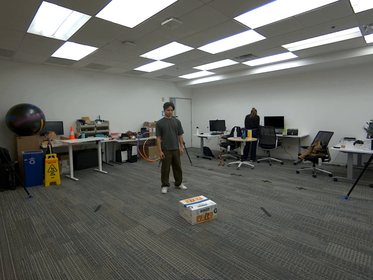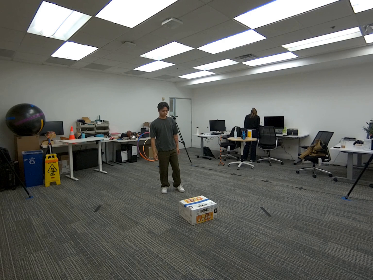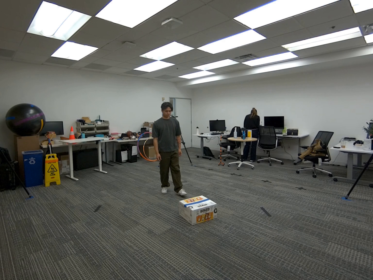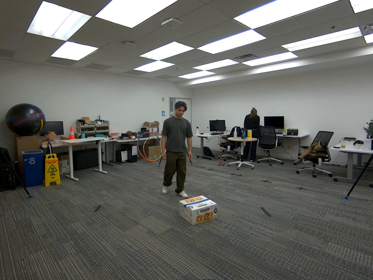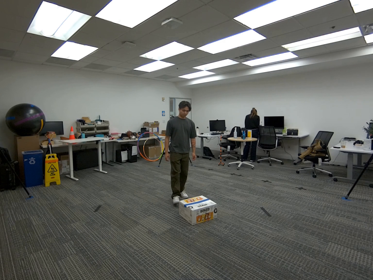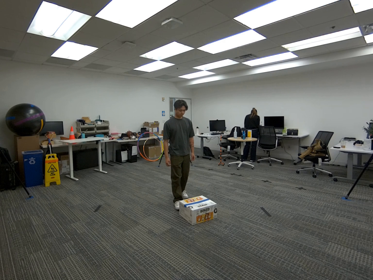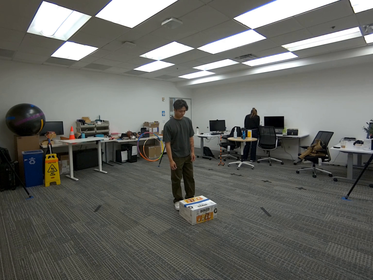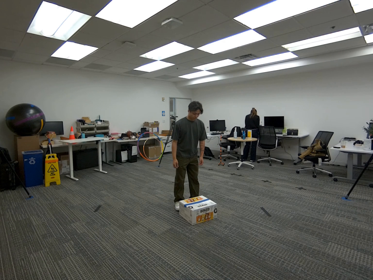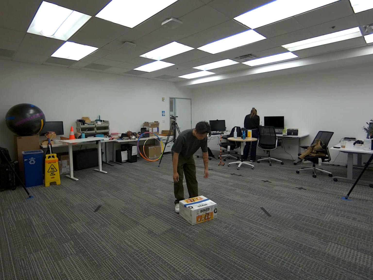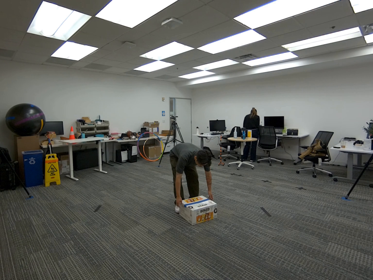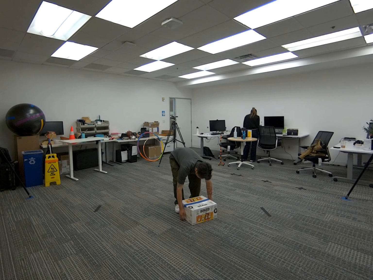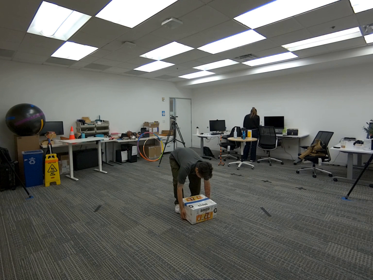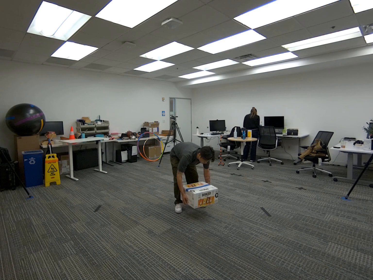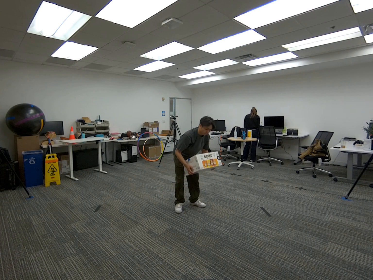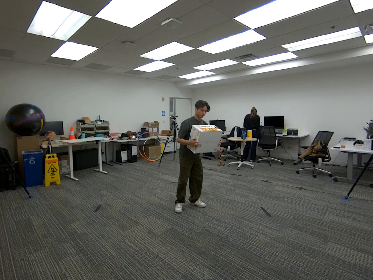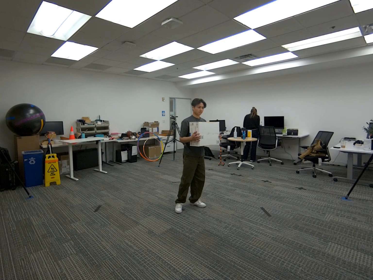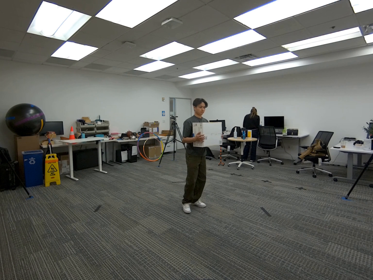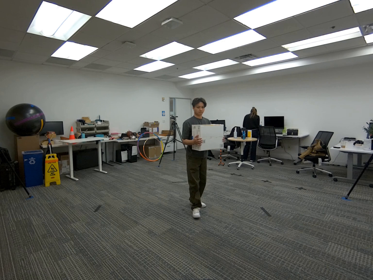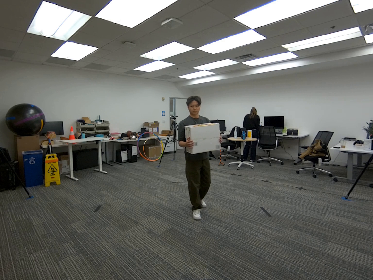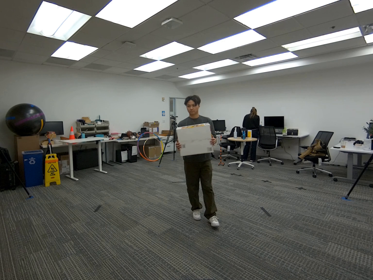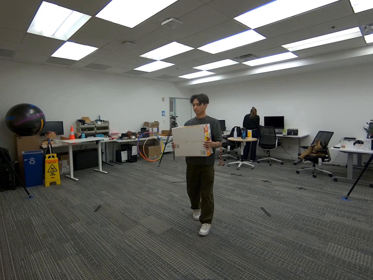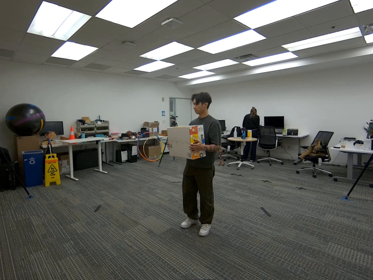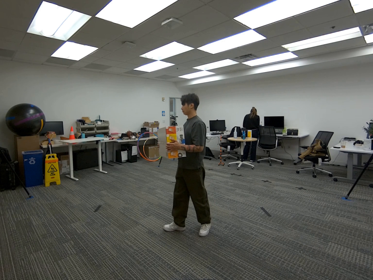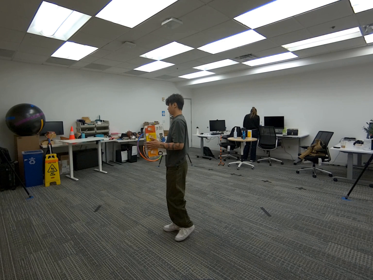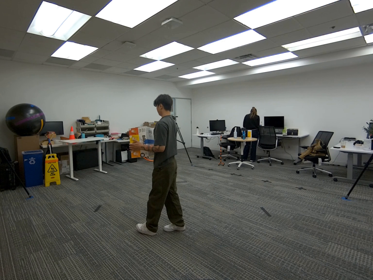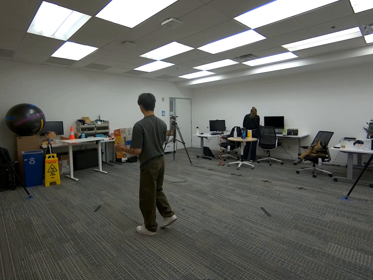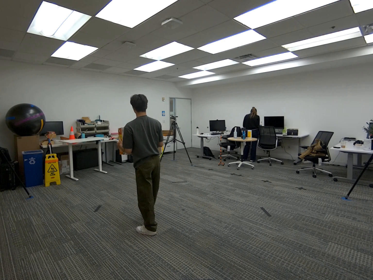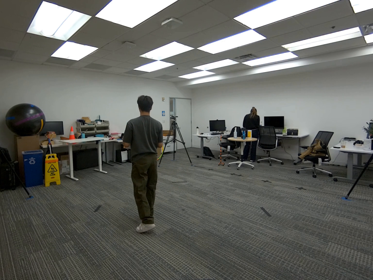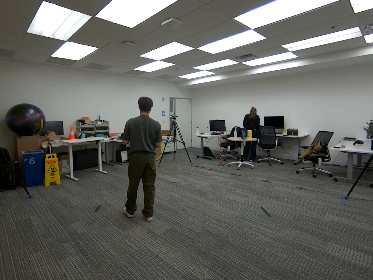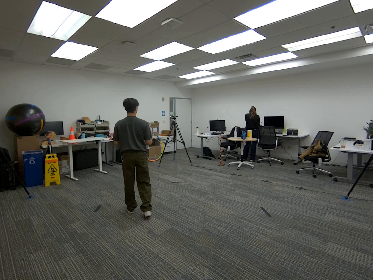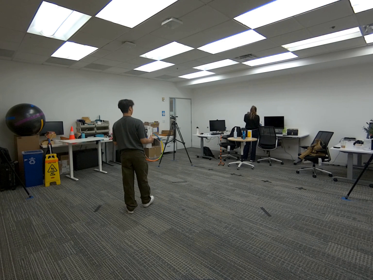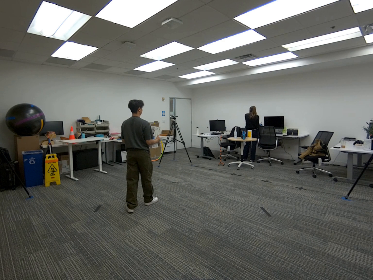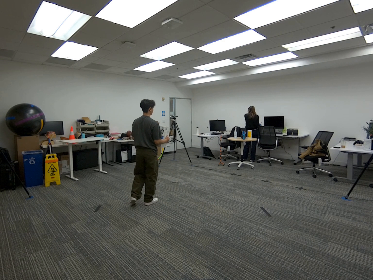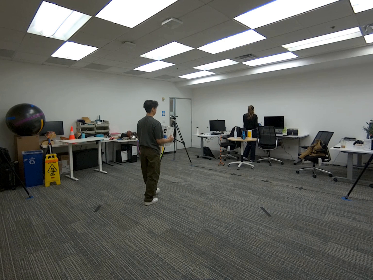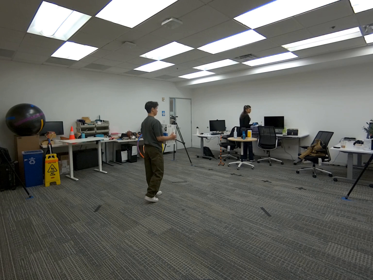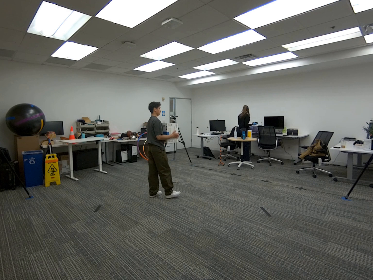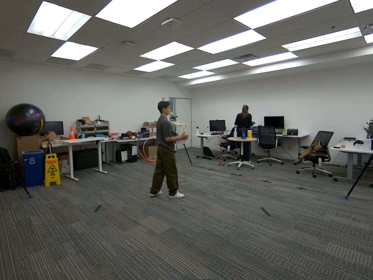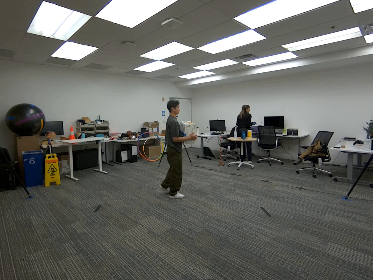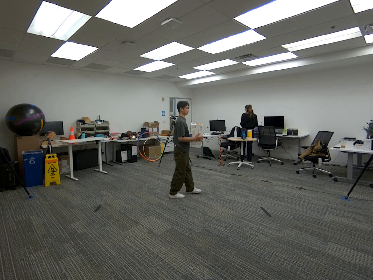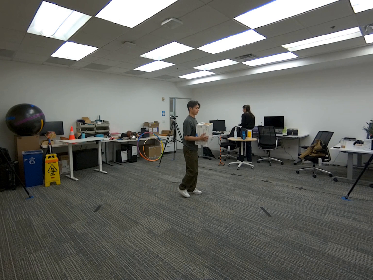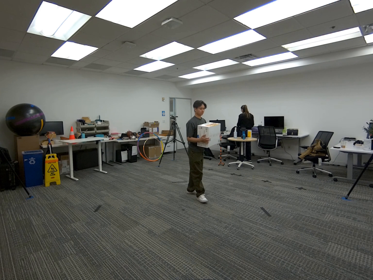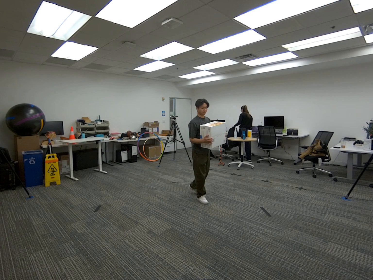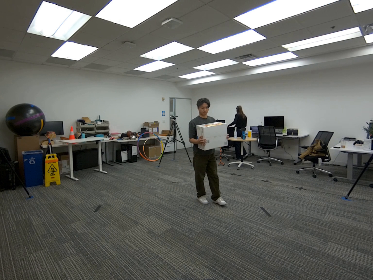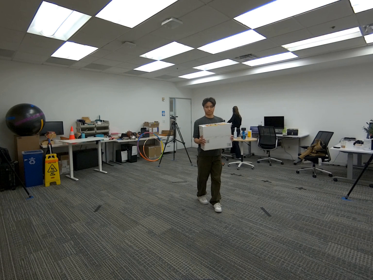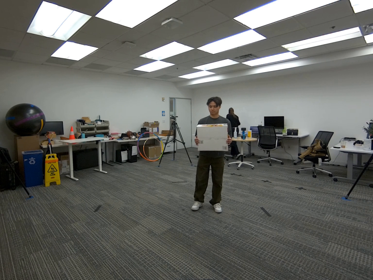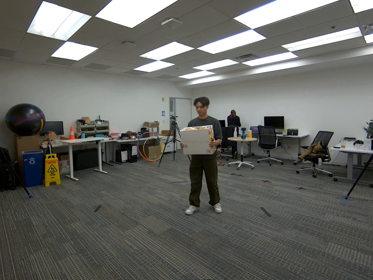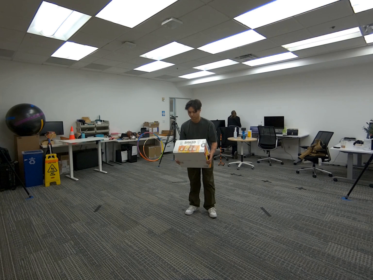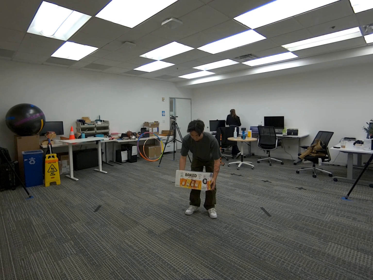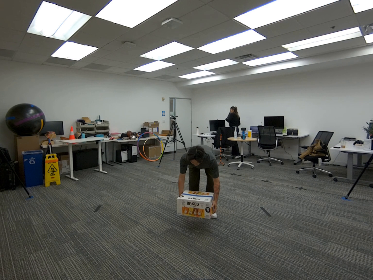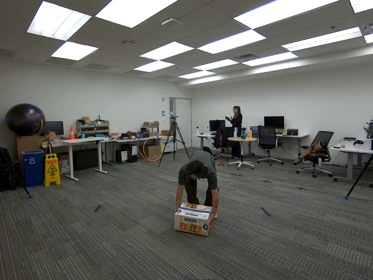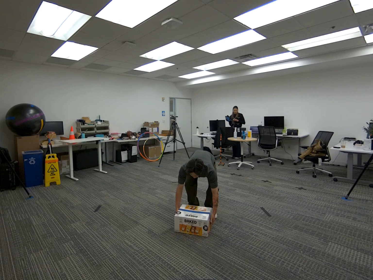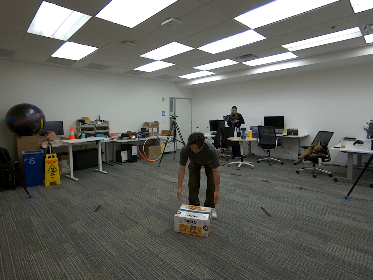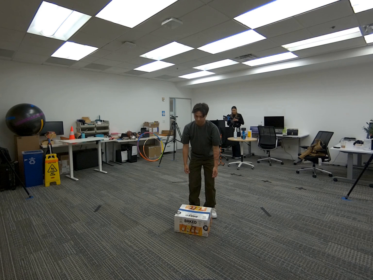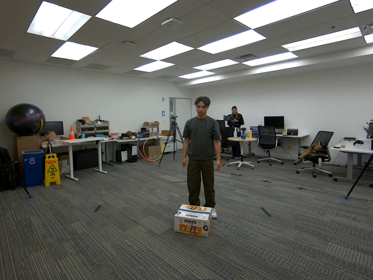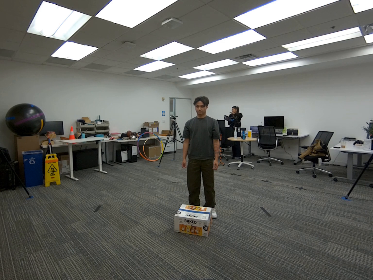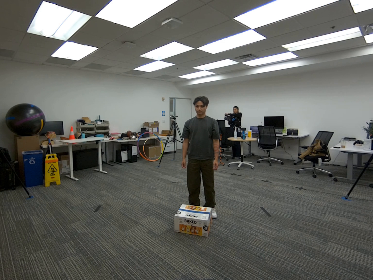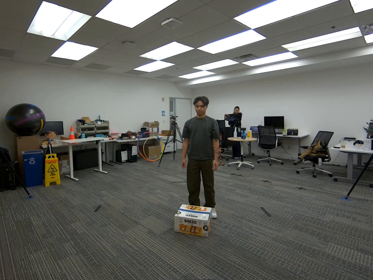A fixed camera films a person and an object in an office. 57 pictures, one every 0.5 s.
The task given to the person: Walk to the snack box on the ground. Use both hands to pick it up, hold it close to your body in front of you while walking, and then place the box back on the ground.
